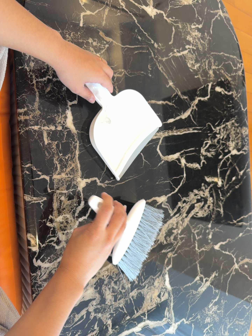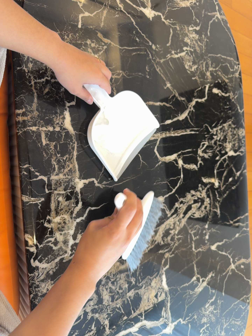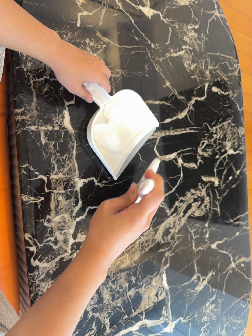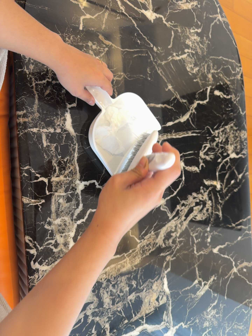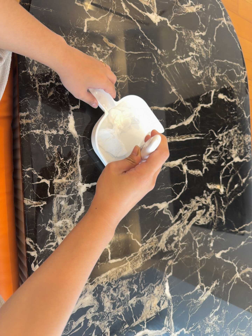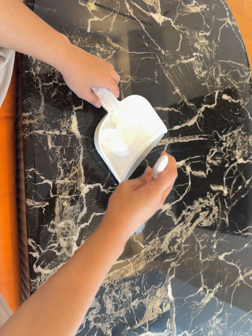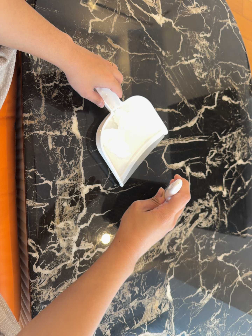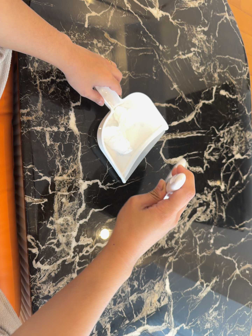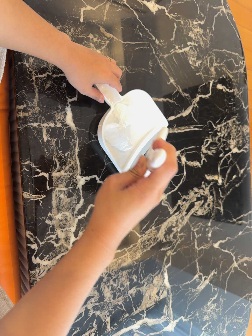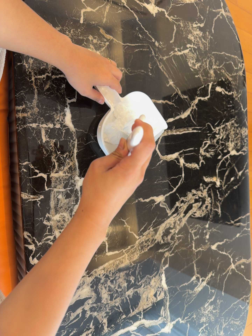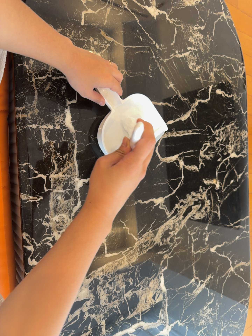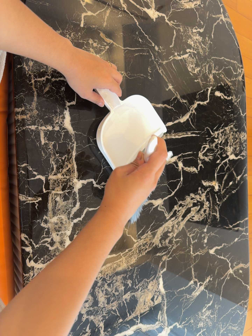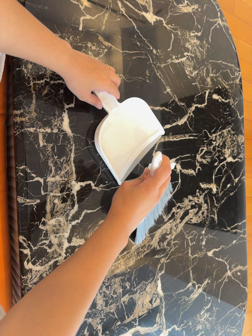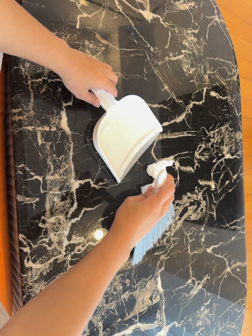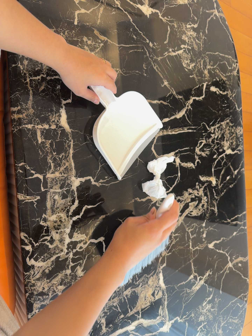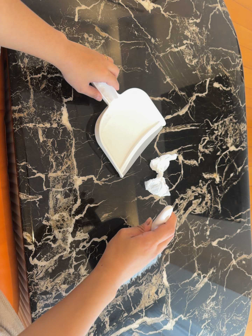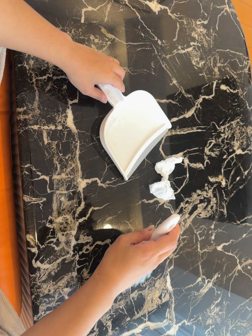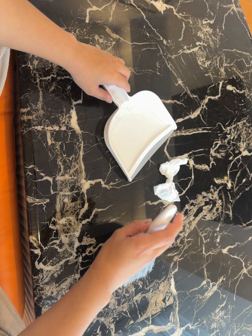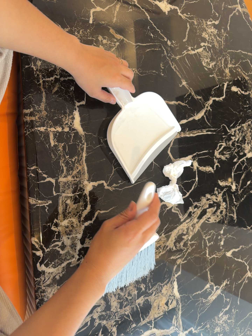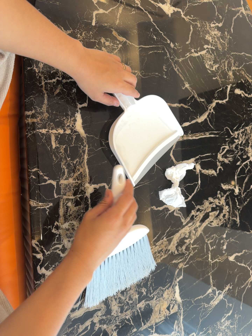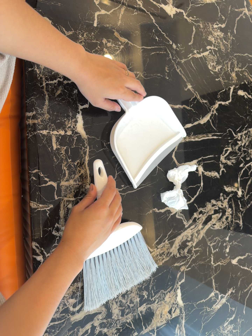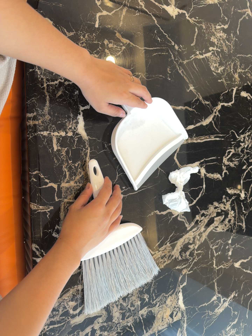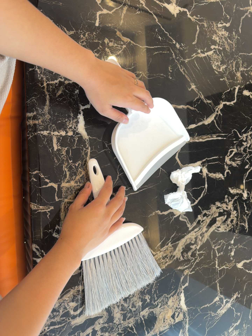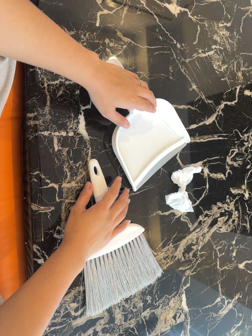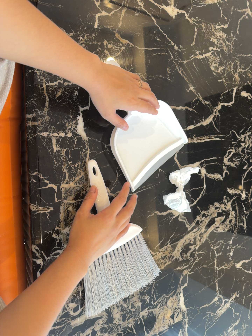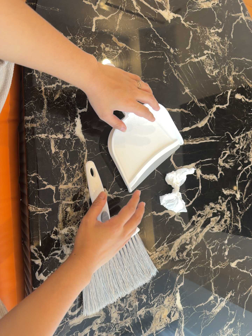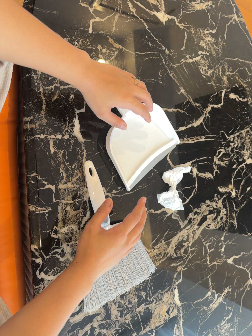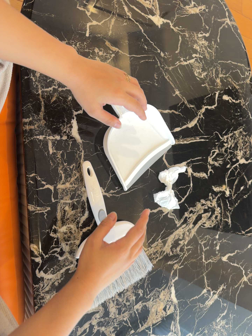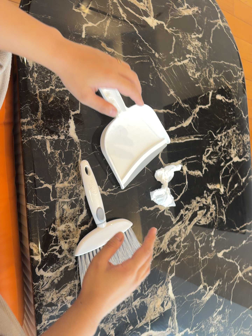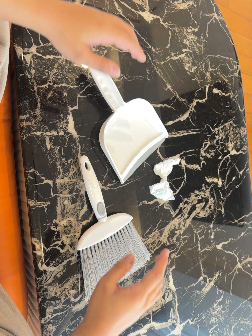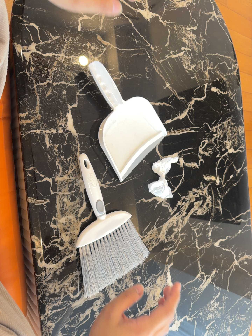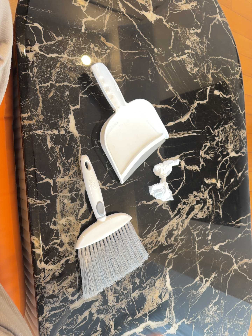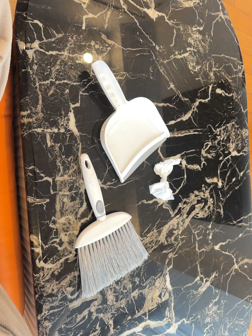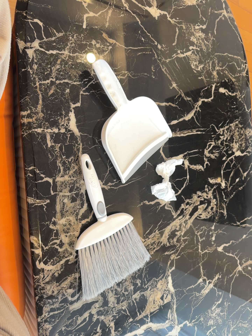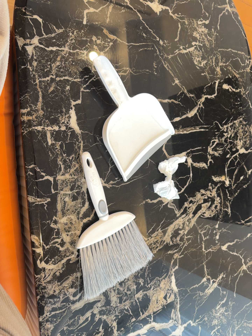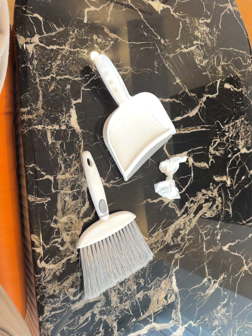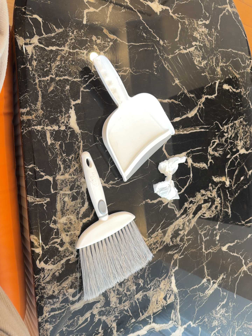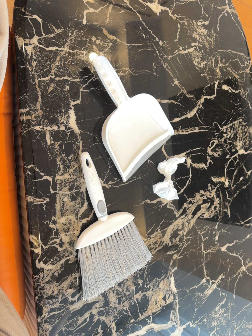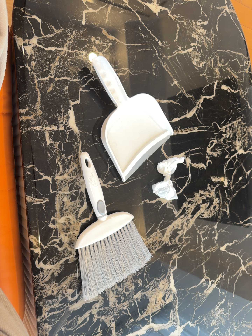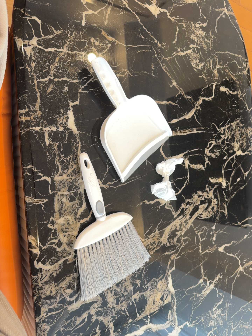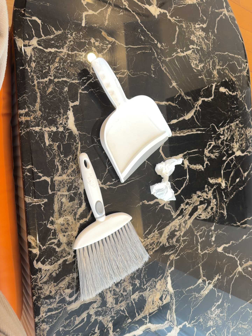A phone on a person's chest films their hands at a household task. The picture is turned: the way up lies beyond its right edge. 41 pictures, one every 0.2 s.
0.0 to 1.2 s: The camera keeps its place and its aim.
1.2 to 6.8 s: The camera shifts only a little, or ends up much as it began.
6.8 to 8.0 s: The camera keeps its place and its aim.
The film runs backward here.
